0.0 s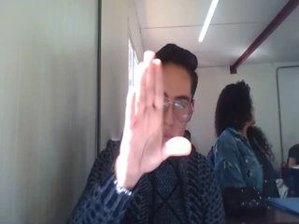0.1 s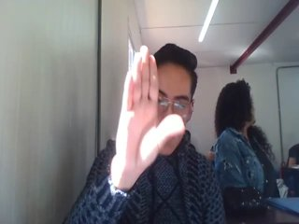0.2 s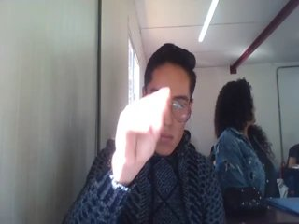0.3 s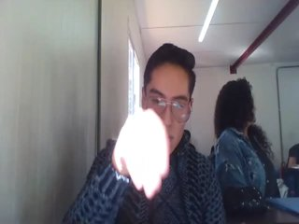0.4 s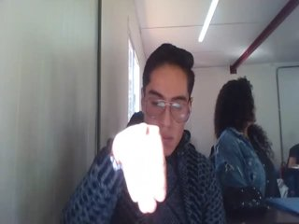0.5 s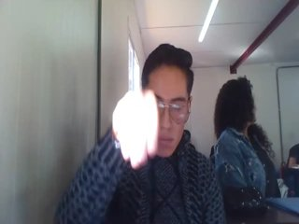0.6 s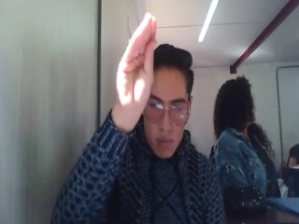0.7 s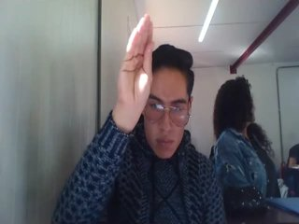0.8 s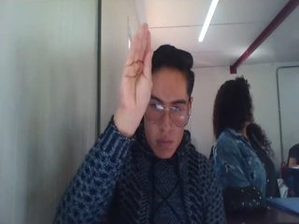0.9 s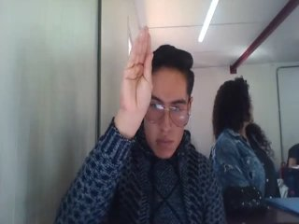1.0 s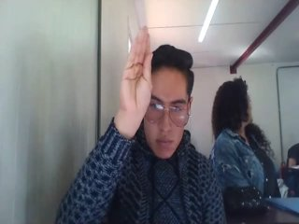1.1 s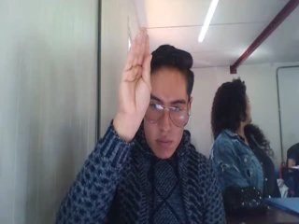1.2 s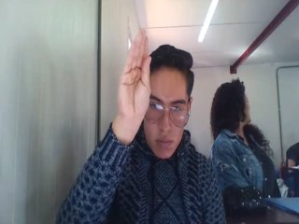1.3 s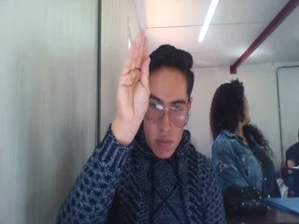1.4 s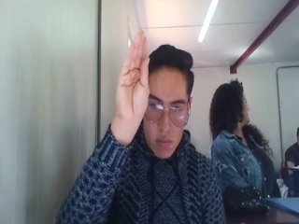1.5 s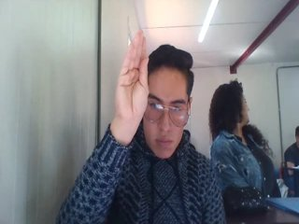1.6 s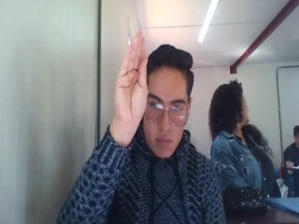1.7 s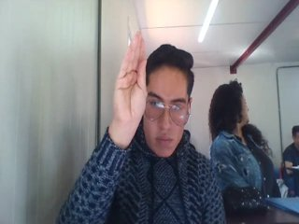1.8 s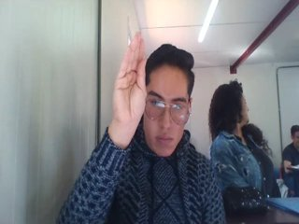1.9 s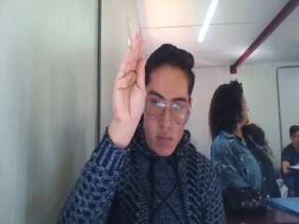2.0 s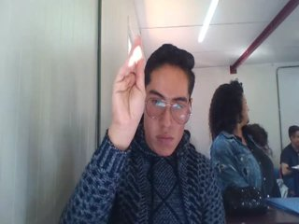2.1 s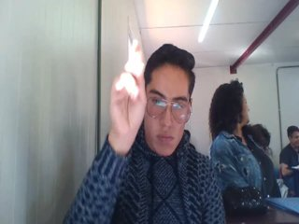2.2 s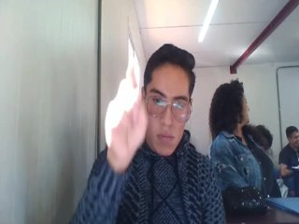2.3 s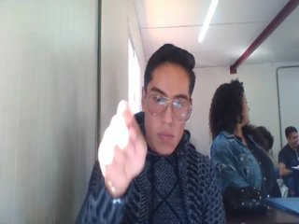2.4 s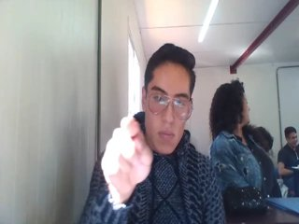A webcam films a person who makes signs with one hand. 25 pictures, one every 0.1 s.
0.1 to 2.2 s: On the screen the hand sweeps upward. The name of the sign: Throw up.
